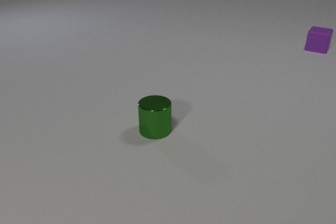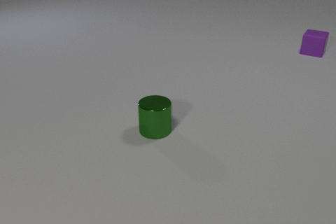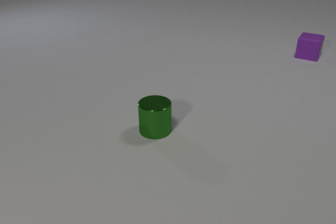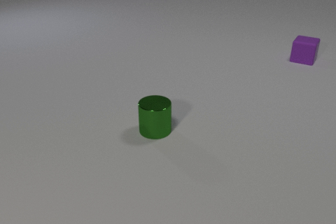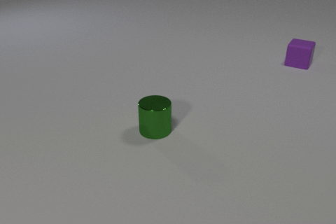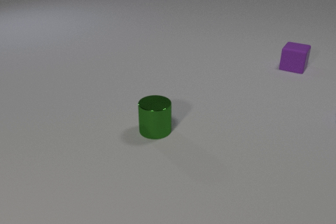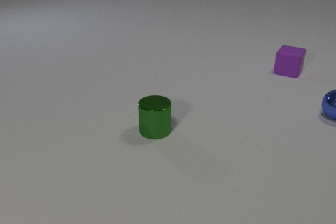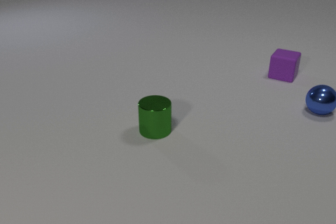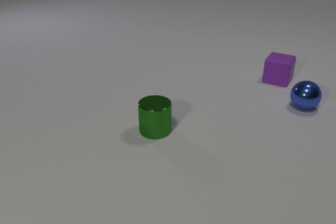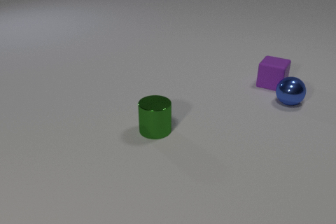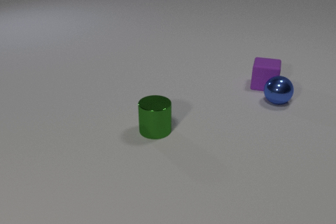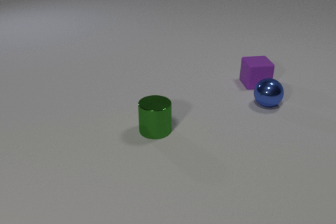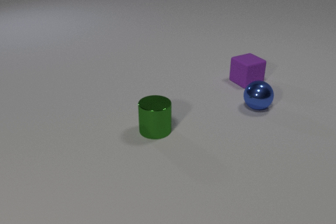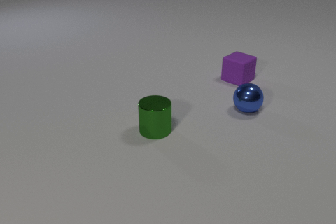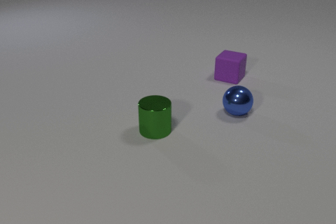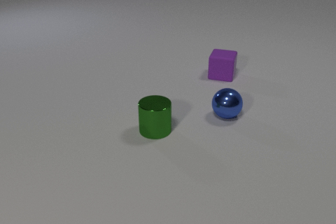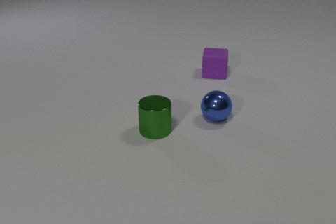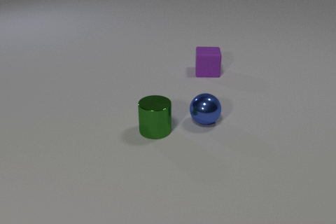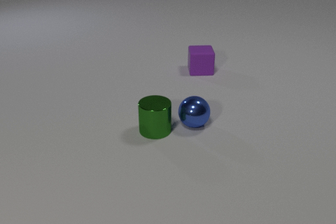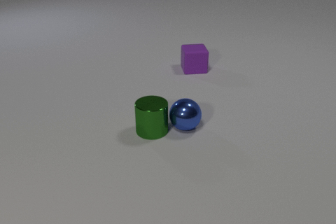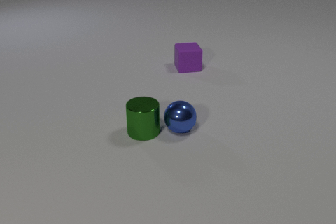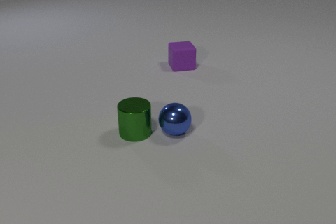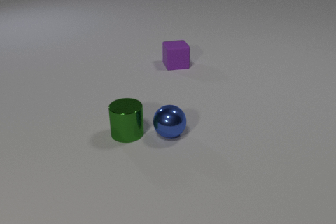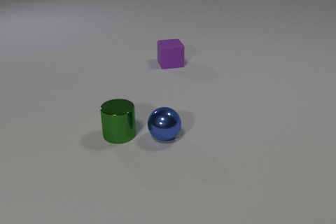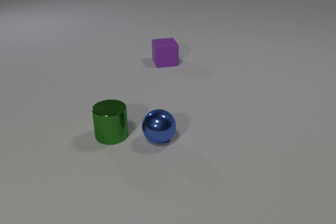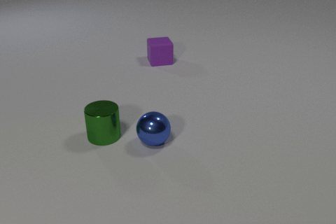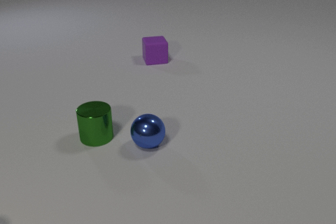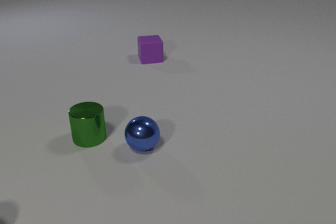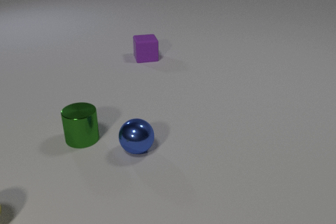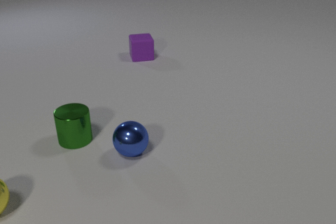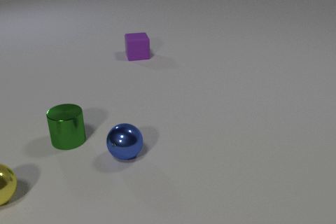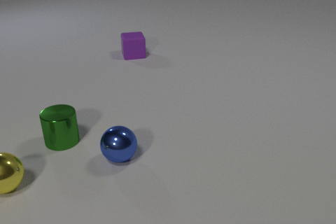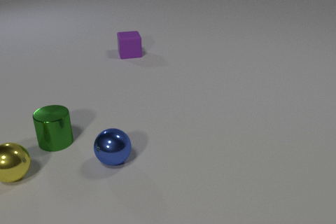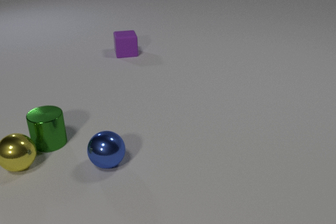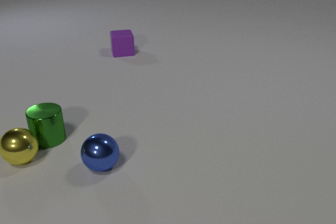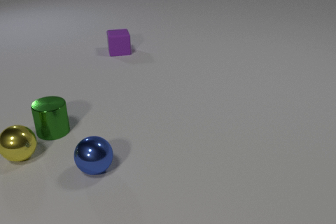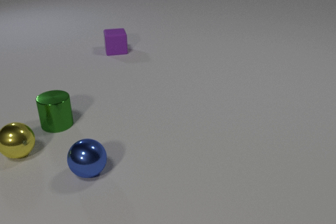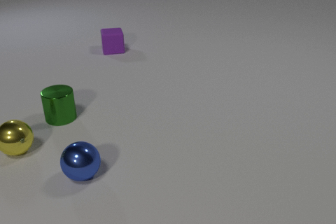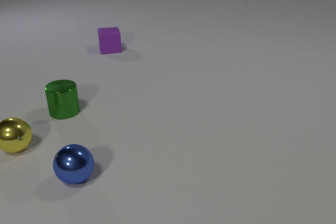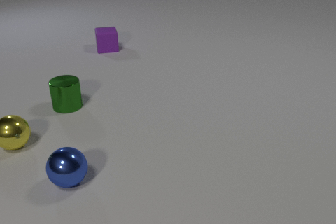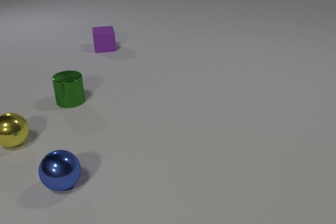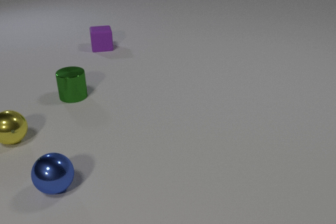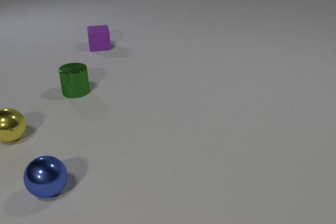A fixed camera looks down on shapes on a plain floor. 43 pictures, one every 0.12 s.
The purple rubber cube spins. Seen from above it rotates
counterclockwise.
The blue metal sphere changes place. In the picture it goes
to the left.
0.00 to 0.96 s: The blue metal sphere comes in at the right edge, rolls to the left. The purple rubber cube slides toward the camera.
0.96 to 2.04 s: The blue metal sphere rolls to the left and toward the camera. The purple rubber cube slides to the left, spins so that its near face slides to the right, counterclockwise seen from above. The blue metal sphere and the purple rubber cube collide.
2.04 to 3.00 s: The blue metal sphere rolls to the left and toward the camera. The purple rubber cube slides to the left and away from the camera. The green metal cylinder slides to the left. The blue metal sphere and the green metal cylinder collide.
3.00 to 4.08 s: The blue metal sphere rolls to the left and toward the camera. The purple rubber cube slides to the left and away from the camera. The green metal cylinder slides to the left. The yellow metal sphere comes in at the left edge, rolls away from the camera and to the right. The green metal cylinder and the yellow metal sphere collide.
4.08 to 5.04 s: The blue metal sphere rolls to the left and toward the camera. The purple rubber cube slides to the left and away from the camera. The green metal cylinder slides away from the camera. The yellow metal sphere rolls away from the camera.
How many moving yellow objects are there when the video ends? 1.
Are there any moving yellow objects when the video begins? no.
How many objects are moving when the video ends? 4.
